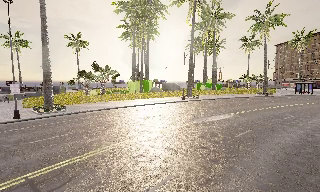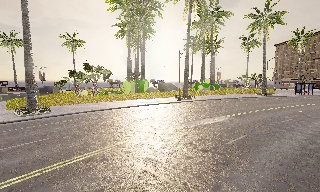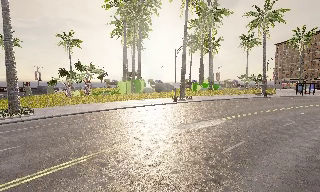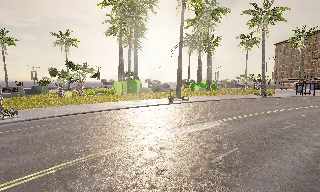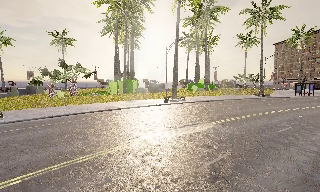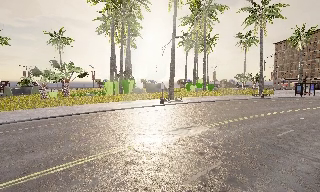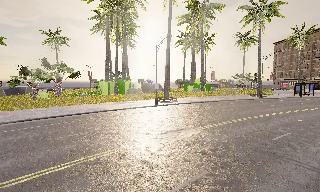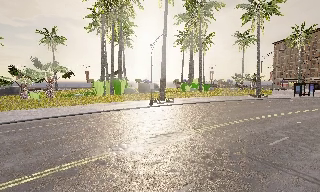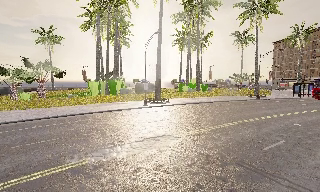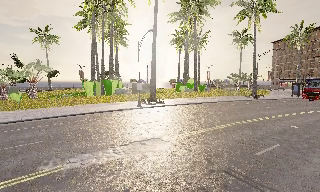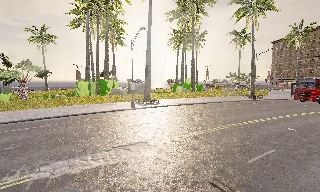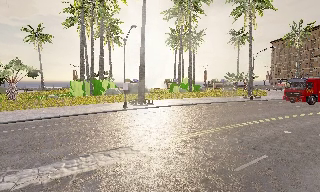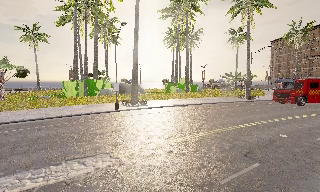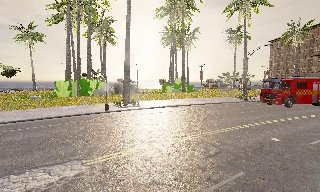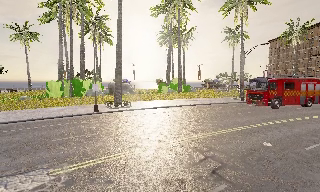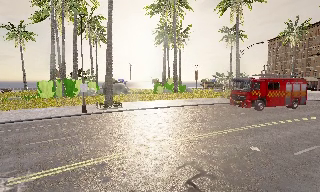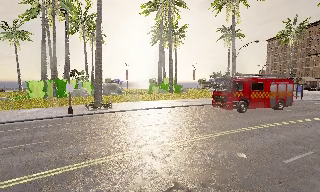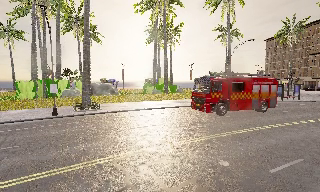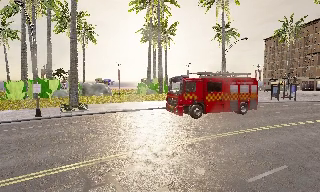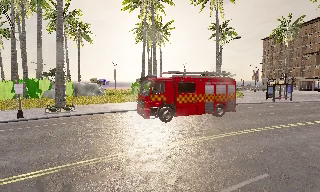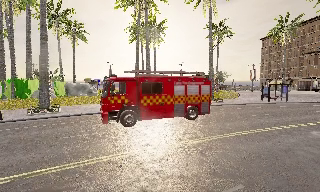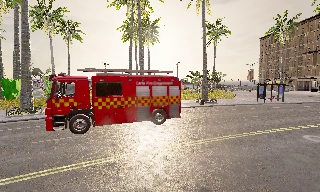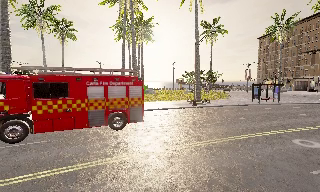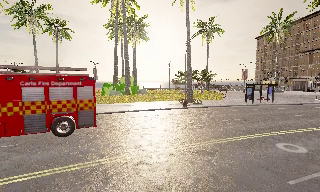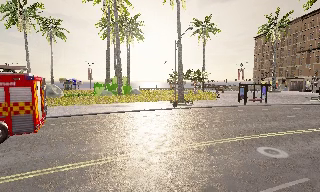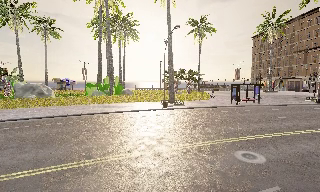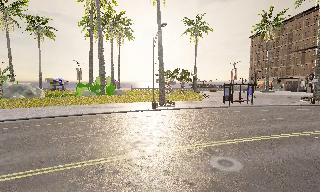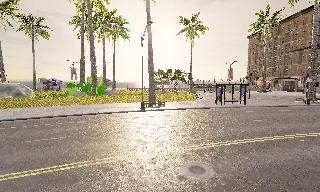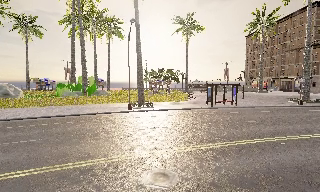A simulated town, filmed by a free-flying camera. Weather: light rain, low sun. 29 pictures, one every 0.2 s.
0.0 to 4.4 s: The camera travels to its right and forward, about 25 m, so close, fixed things drift to the left.
4.4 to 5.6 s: The camera travels to its right, about 8 m, so close, fixed things drift to the left.
The film runs forward here.
